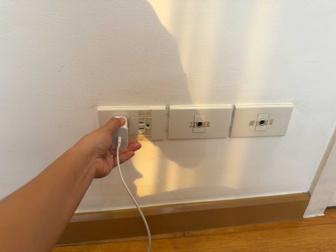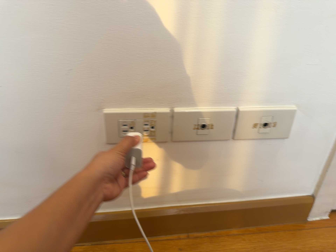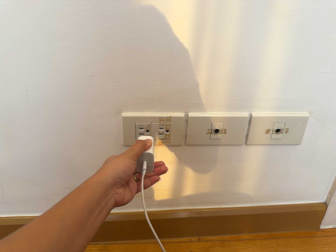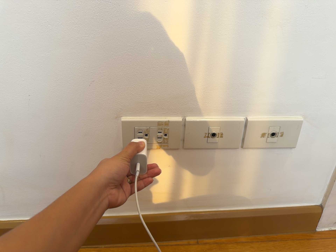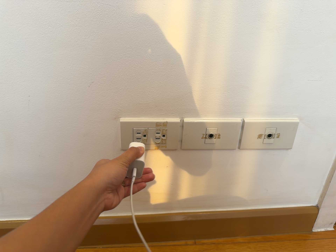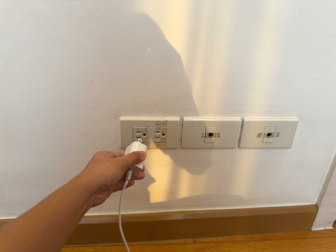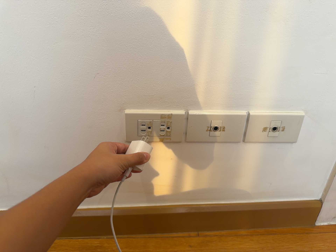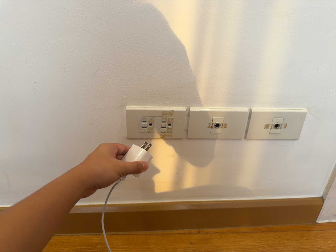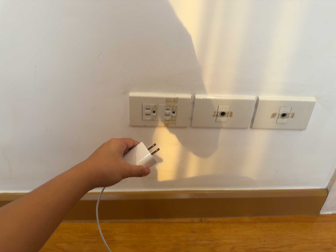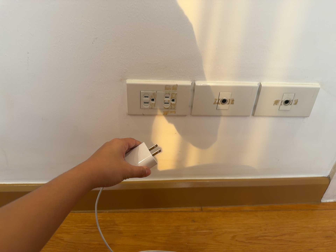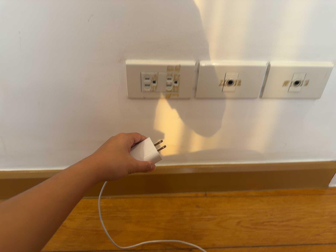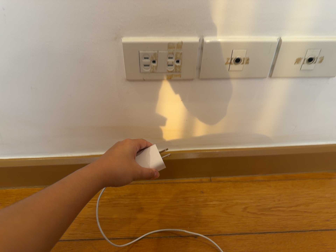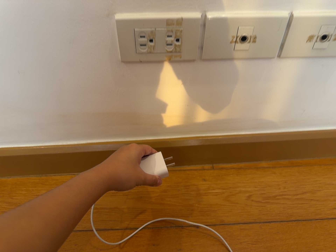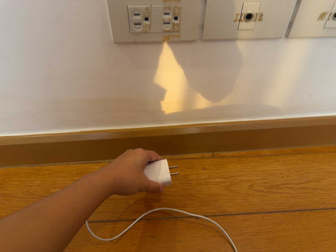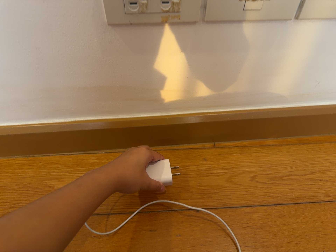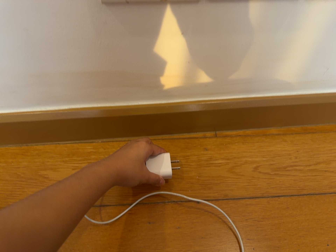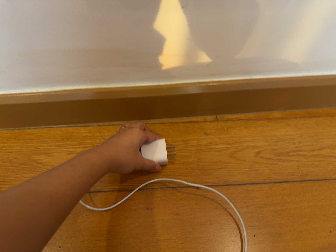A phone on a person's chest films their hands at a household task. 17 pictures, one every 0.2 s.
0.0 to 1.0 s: The camera shifts only a little, or ends up much as it began.
1.0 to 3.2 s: The camera travels forward, about 20 cm. Its aim tips toward the bottom of its view by about 30 degrees, and the scene shifts upward.
The film runs forward here.
